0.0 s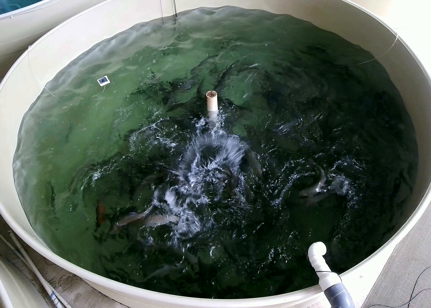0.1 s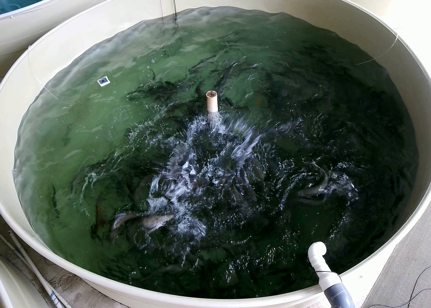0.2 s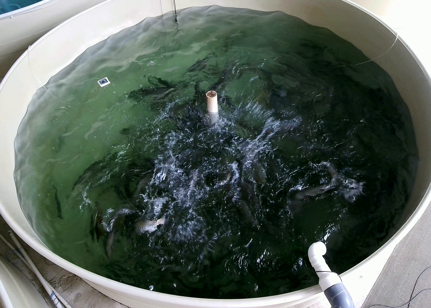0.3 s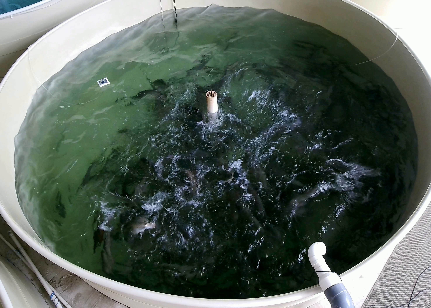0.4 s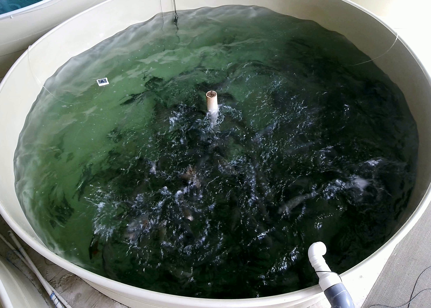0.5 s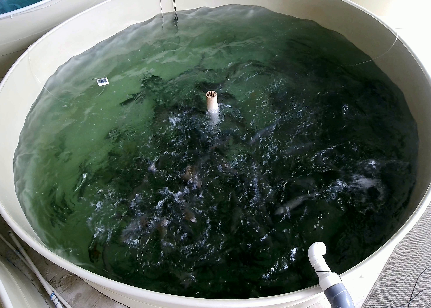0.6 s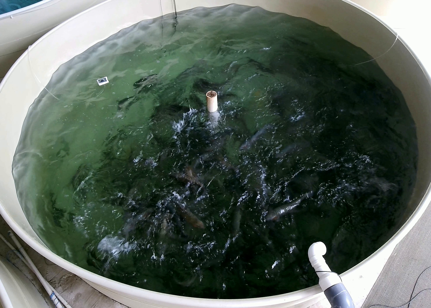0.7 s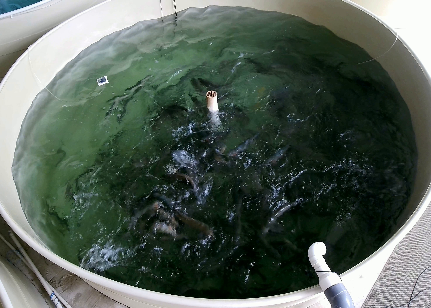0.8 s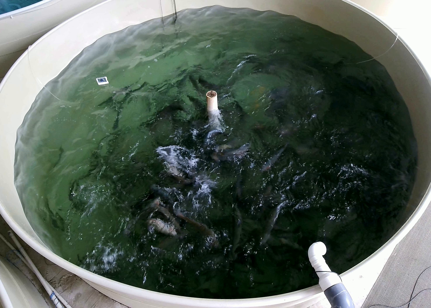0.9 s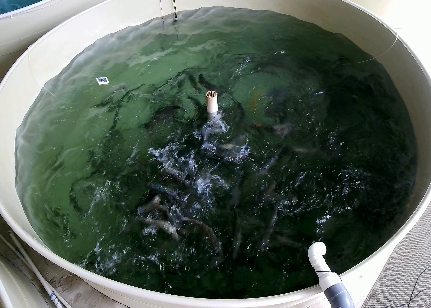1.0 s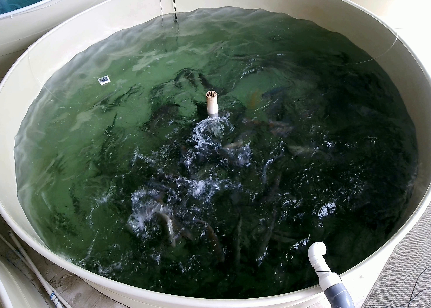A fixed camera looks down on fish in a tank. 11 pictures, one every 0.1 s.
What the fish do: Strong feeding.
